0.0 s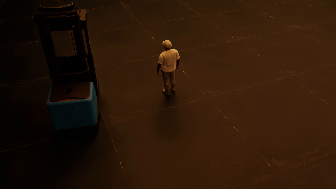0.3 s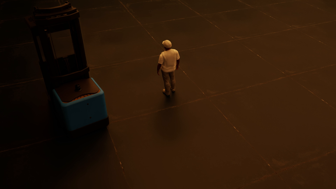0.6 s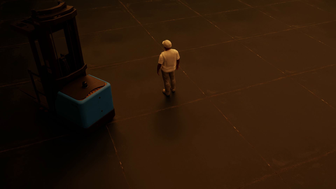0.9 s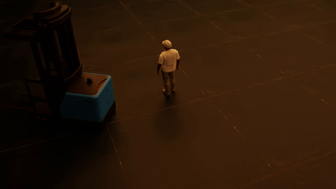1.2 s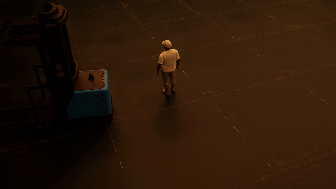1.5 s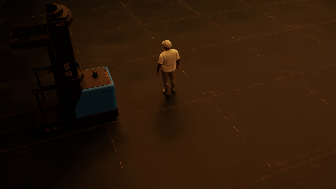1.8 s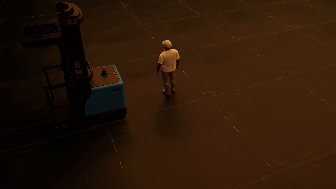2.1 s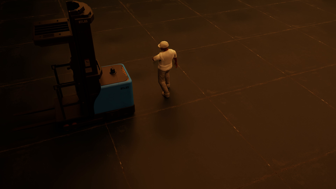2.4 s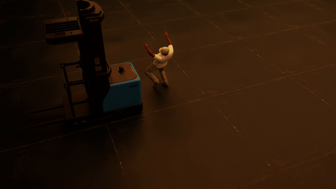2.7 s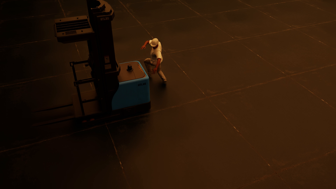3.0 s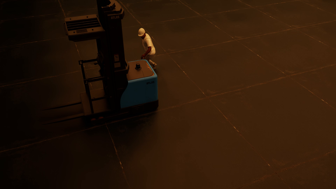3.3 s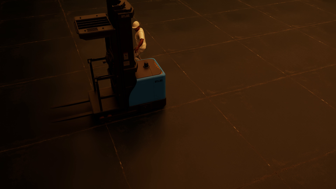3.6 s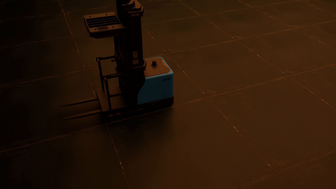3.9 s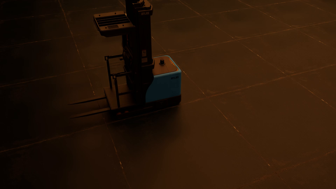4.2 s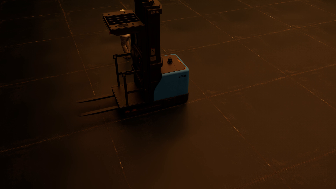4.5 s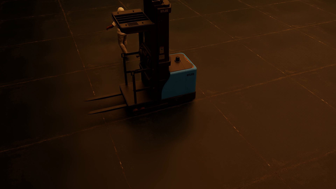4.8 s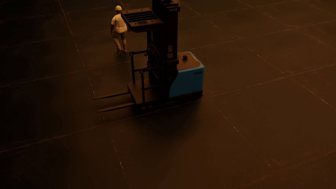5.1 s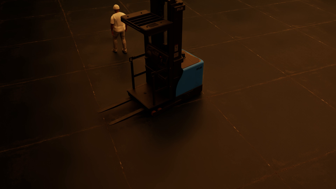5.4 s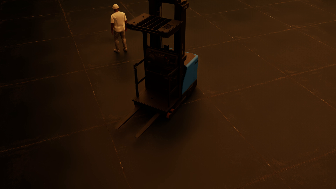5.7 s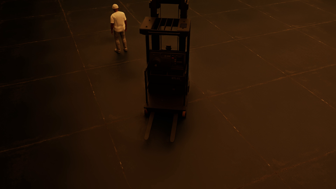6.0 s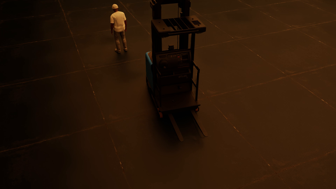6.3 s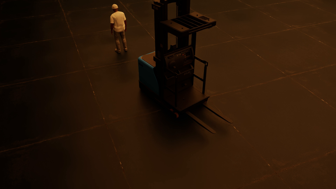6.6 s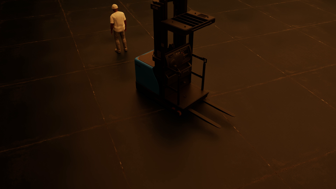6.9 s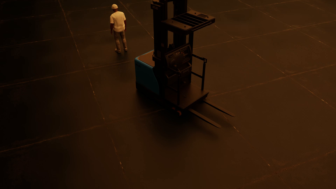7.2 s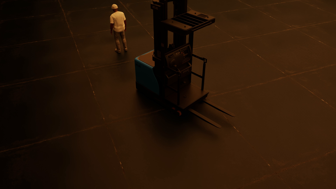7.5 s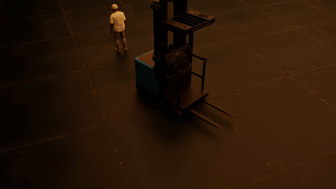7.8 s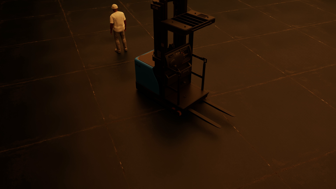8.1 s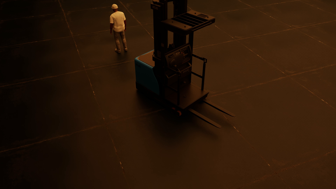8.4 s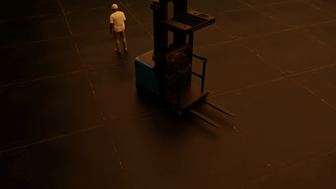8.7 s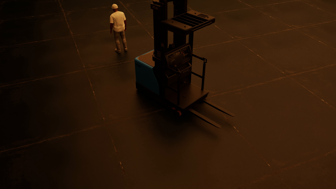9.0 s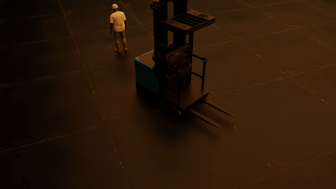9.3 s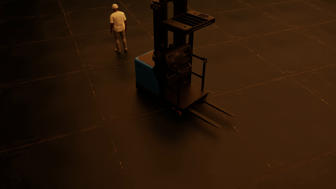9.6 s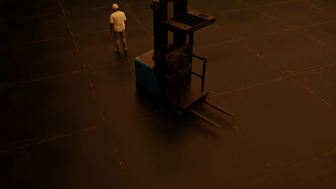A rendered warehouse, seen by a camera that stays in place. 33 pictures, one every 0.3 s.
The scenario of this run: Near miss between a forklift and a person.
